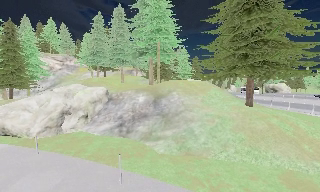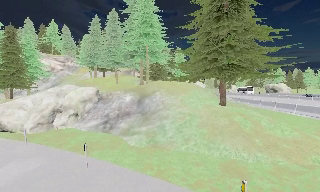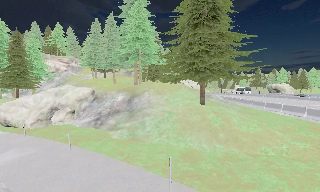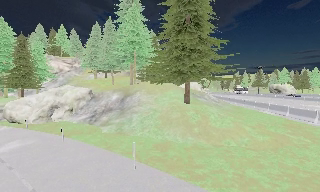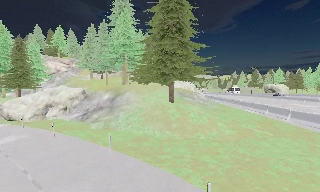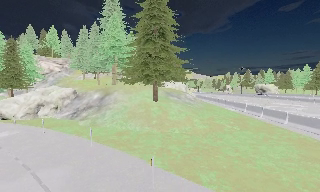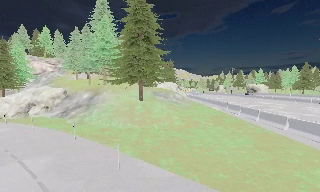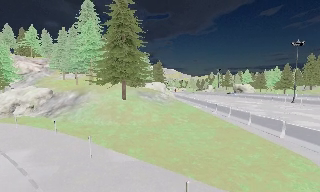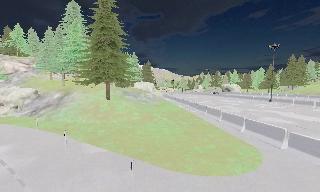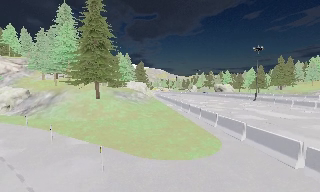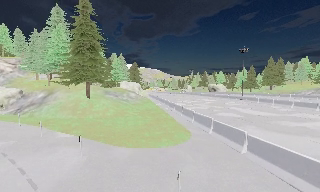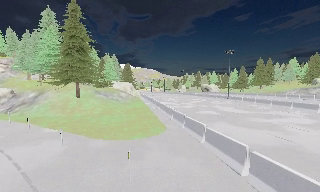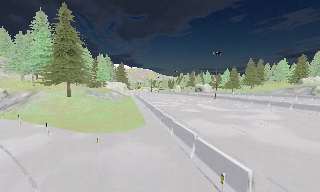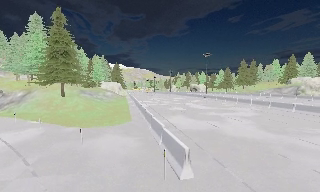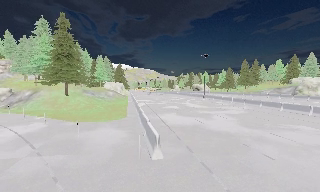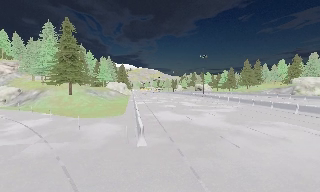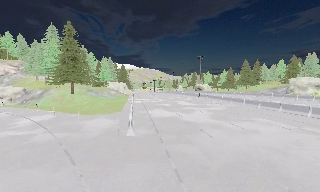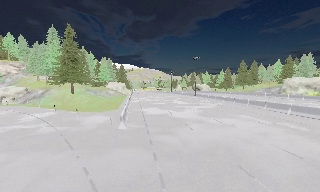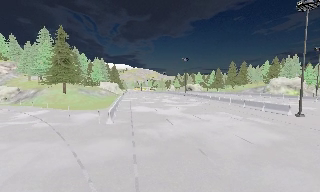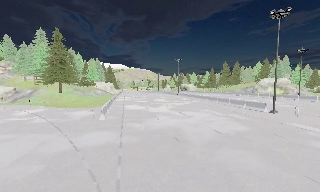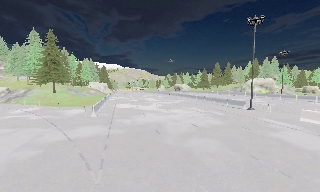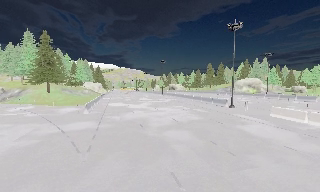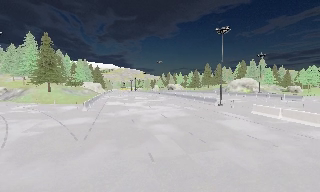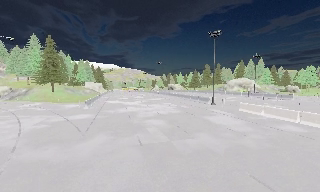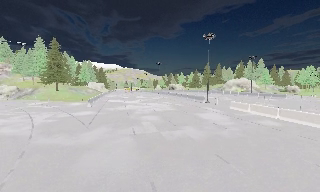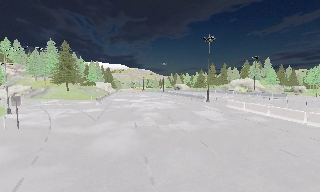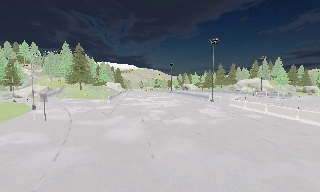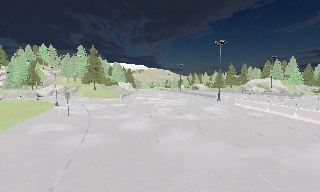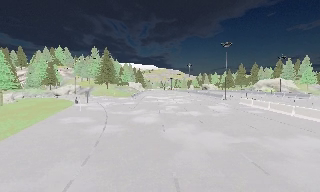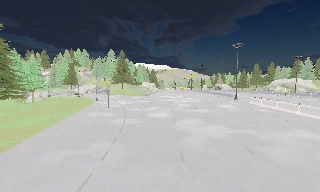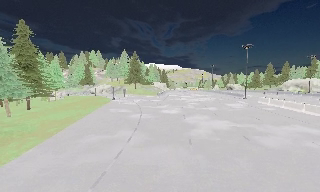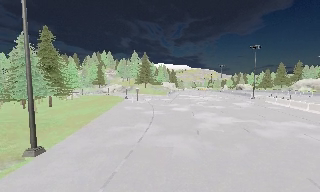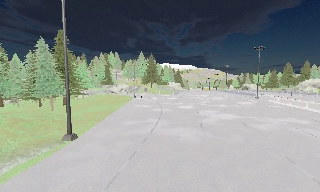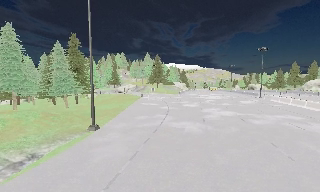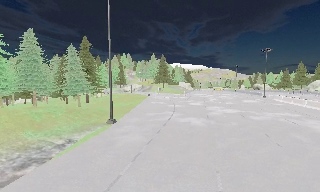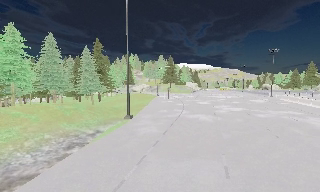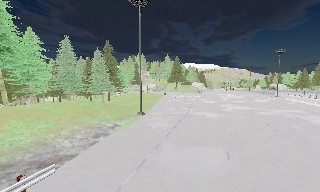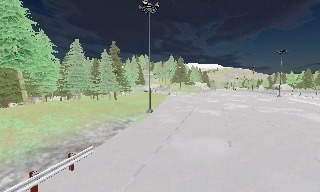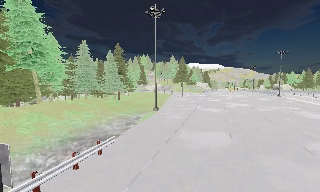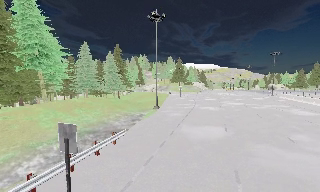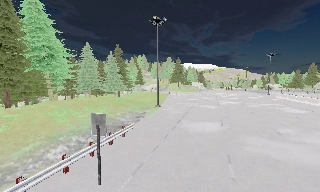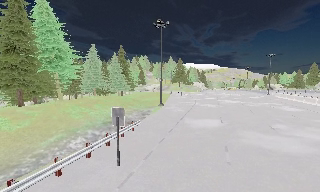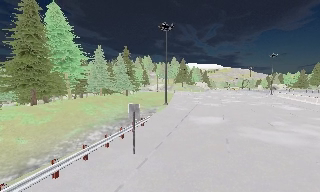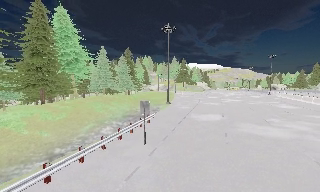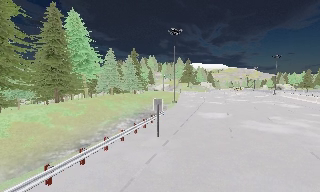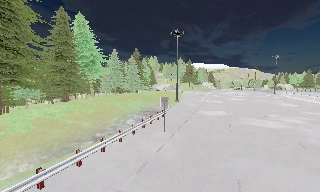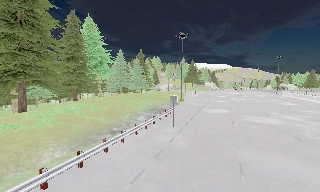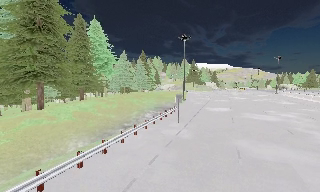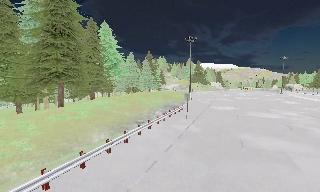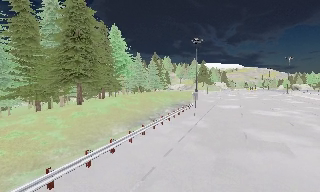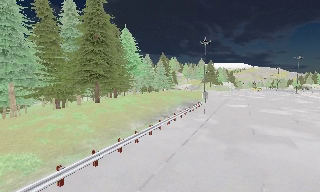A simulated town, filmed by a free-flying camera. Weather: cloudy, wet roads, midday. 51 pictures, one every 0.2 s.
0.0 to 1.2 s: The camera travels to its right and backward, about 12 m, so close, fixed things drift to the left.
1.2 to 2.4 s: The camera pans to its right, which is clockwise from overhead, by about 10 degrees. It travels to its right and backward, about 12 m, so close, fixed things drift to the left.
2.4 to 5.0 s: The camera travels backward and to its right, about 25 m, so what stands in front gets smaller.
5.0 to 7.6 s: The camera pans to its left, which is counterclockwise from overhead, by about 35 degrees. It travels backward, about 25 m.
7.6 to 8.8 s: The camera travels backward, about 7 m, so what stands in front gets smaller.
8.8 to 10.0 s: The camera travels backward and to its left, about 8 m, so what stands in front gets smaller.
The film runs forward here.
